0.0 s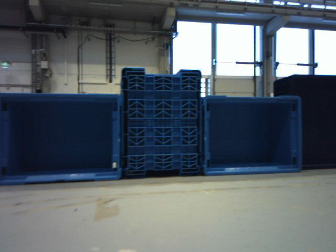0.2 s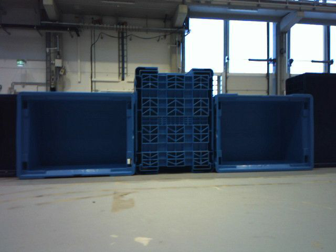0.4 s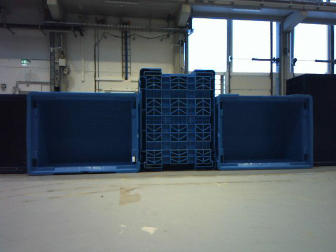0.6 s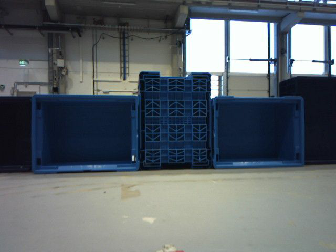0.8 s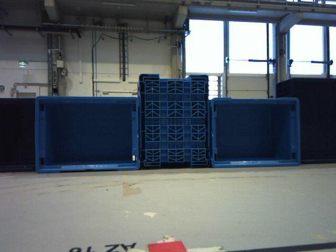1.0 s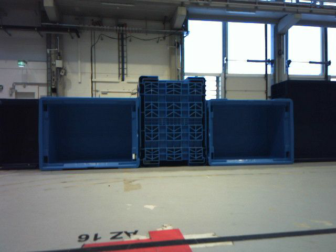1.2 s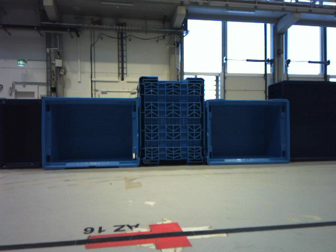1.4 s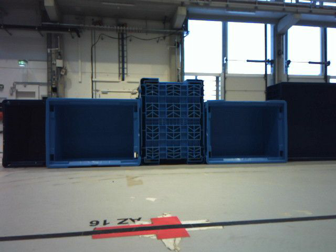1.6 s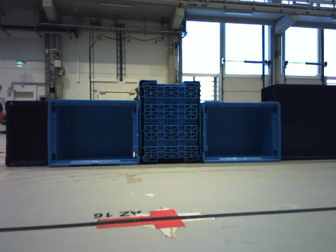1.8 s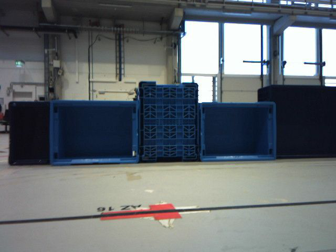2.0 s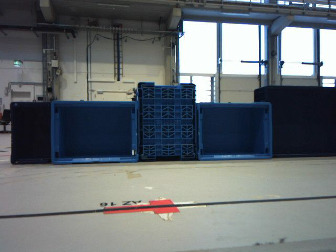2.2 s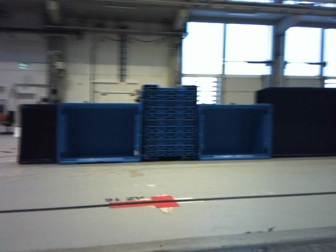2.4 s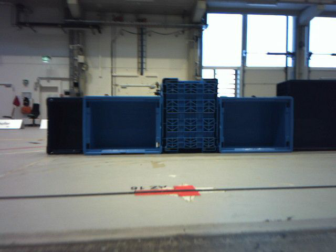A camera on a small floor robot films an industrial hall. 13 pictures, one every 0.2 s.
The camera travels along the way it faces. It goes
backward.
0.0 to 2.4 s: The camera travels backward, about 0.5 m, so what stands in front gets smaller.
The film runs backward here.
